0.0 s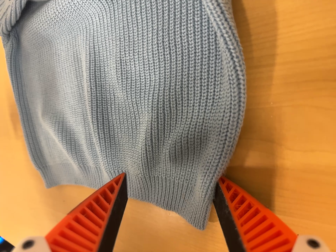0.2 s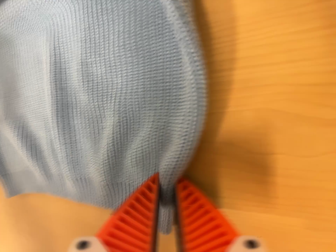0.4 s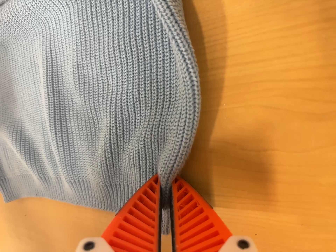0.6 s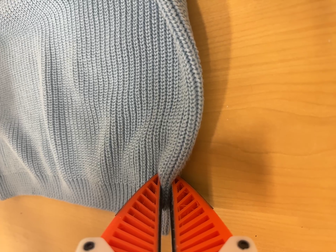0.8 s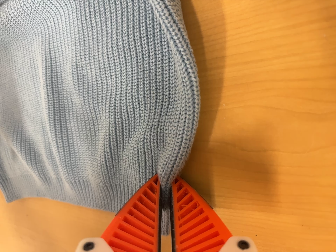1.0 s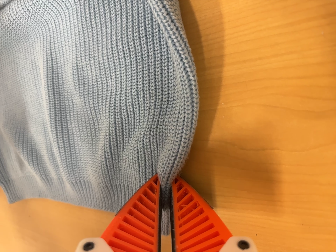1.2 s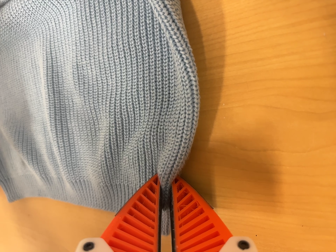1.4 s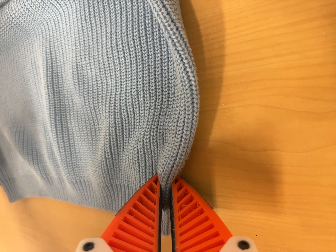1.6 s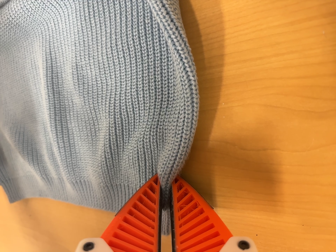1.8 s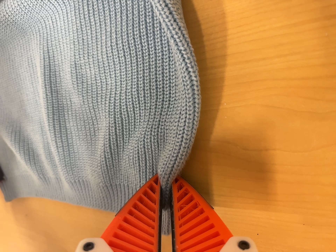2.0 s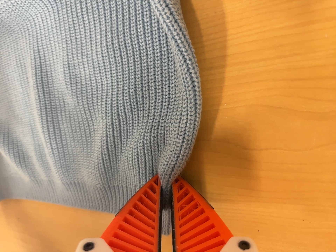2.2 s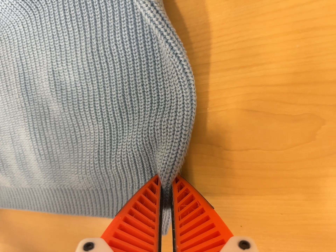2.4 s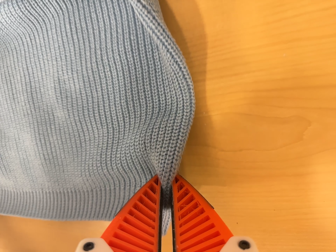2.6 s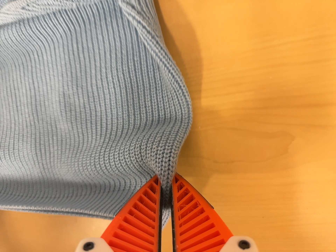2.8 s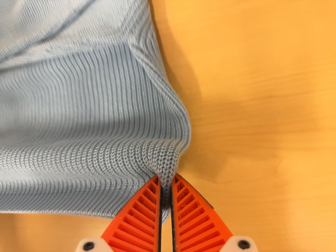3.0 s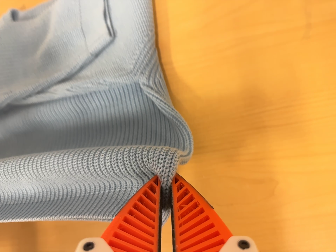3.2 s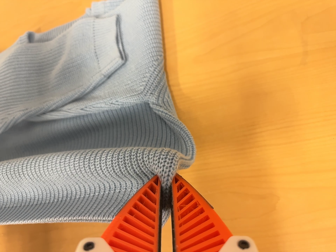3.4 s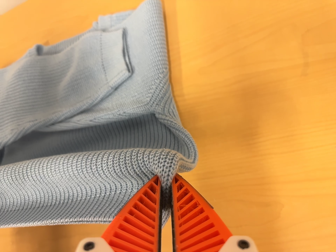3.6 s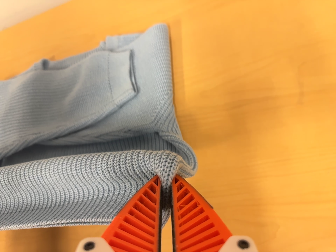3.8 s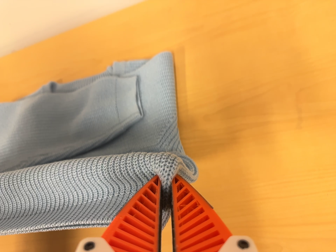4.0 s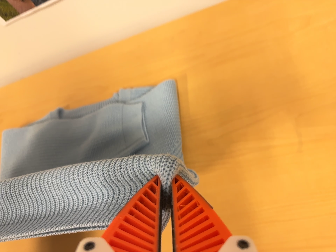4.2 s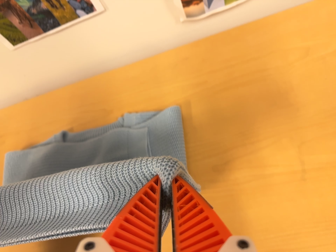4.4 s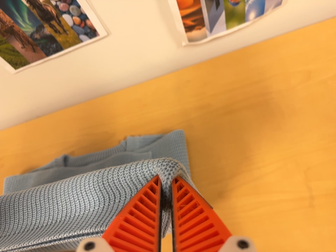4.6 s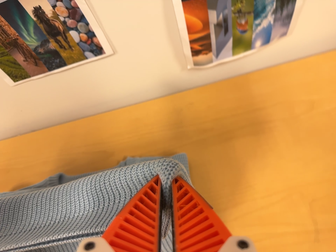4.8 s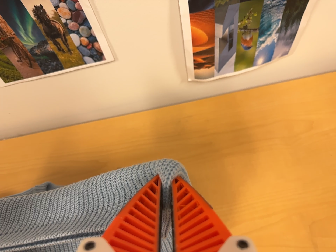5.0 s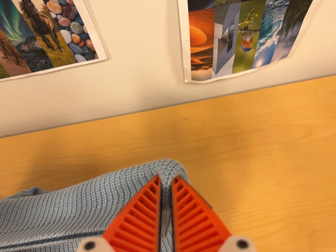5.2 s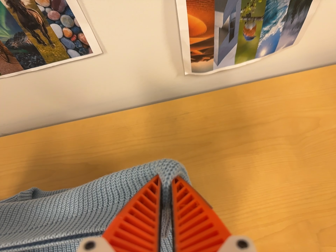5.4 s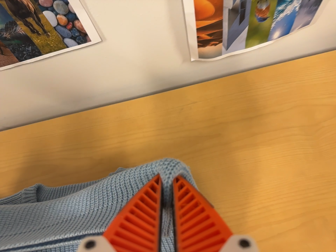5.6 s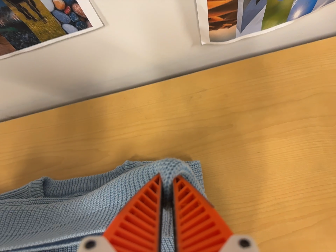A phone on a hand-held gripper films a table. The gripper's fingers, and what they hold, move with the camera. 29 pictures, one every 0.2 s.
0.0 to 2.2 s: The camera pans to its right by about 15 degrees.
2.2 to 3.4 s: The camera travels backward, about 12 cm, so what stands in front gets smaller. Its aim tips toward the top of its view by about 25 degrees, and the scene shifts downward.
3.4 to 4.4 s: The camera travels toward the top of its view, to its left and backward, about 10 cm, so close, fixed things drift downward. Its aim tips toward the top of its view by about 20 degrees, and the scene shifts downward.
4.4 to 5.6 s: The camera travels forward, toward the top of its view and to its left, about 14 cm, so what stands in front looms larger.
The film runs forward here.
